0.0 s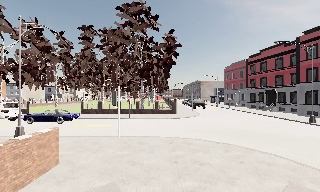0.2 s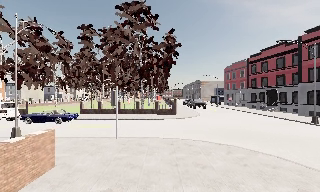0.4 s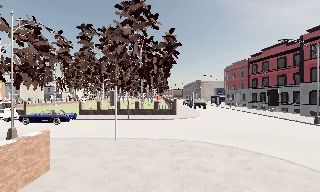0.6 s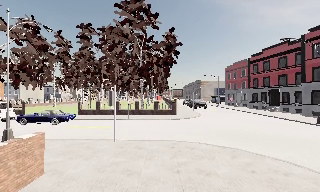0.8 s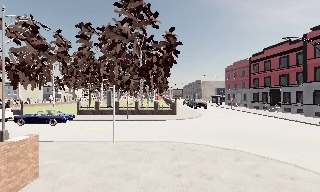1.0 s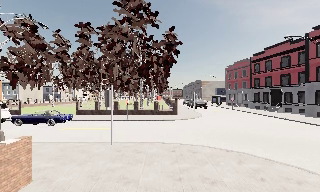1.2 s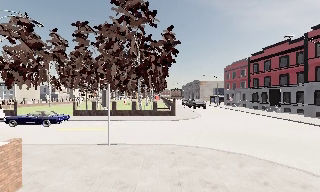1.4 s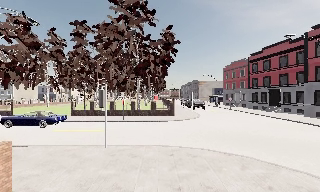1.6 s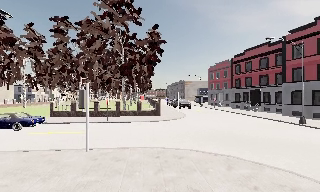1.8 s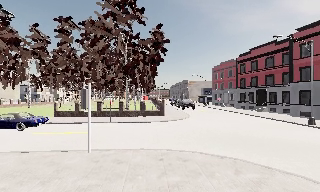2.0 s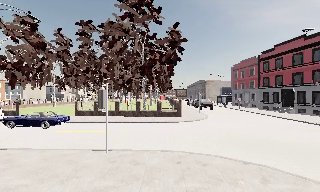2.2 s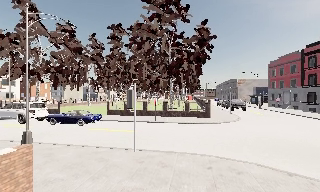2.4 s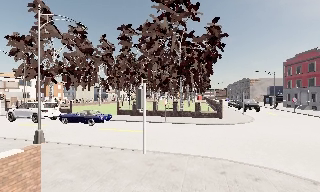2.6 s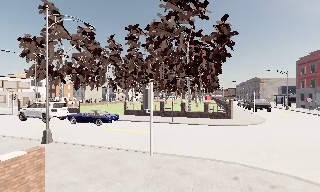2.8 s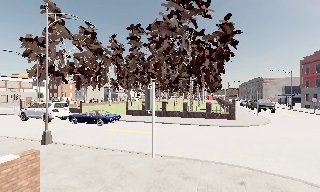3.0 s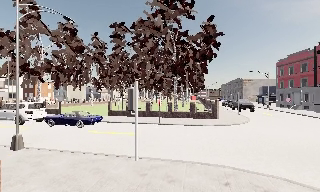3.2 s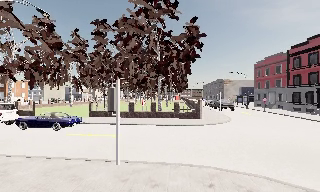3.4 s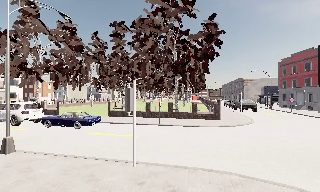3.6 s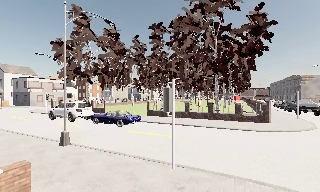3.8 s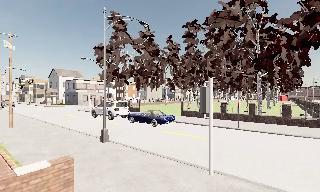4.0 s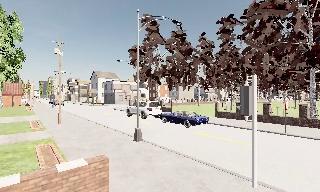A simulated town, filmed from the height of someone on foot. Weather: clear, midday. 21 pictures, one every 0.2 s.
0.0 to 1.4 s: The camera travels forward, about 2 m, so what stands in front looms larger.
1.4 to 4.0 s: The camera pans to its left, which is counterclockwise from overhead, by about 50 degrees. It travels forward, about 3 m.
The film runs forward here.
